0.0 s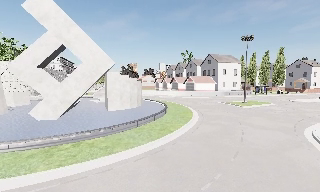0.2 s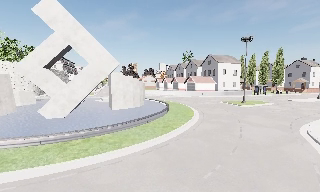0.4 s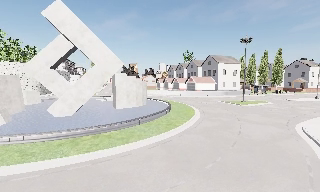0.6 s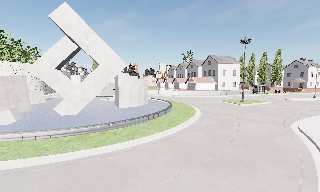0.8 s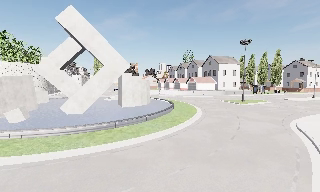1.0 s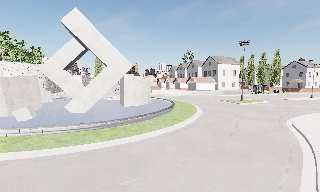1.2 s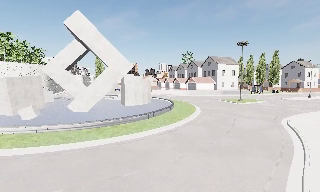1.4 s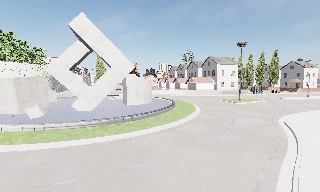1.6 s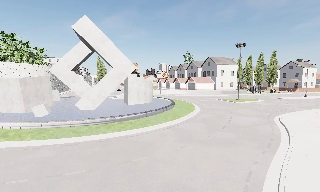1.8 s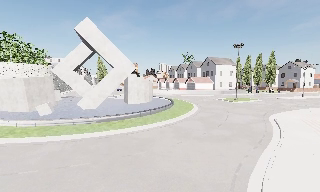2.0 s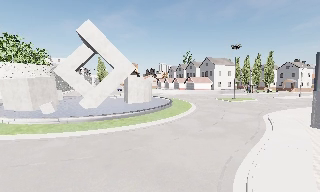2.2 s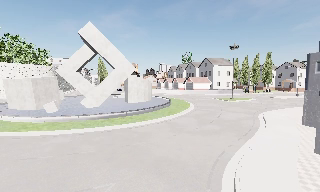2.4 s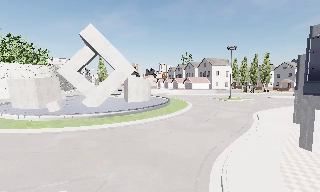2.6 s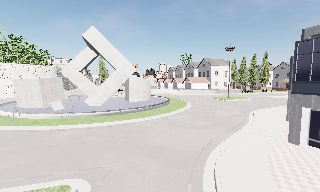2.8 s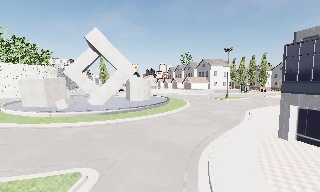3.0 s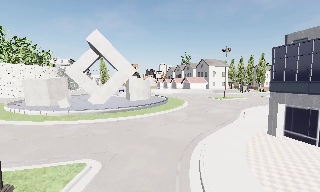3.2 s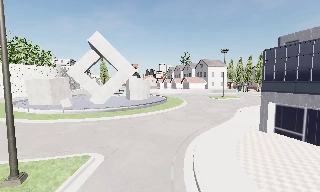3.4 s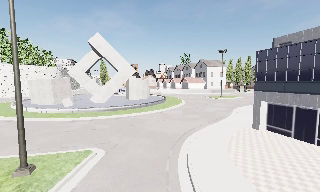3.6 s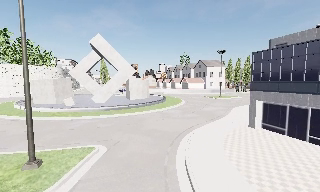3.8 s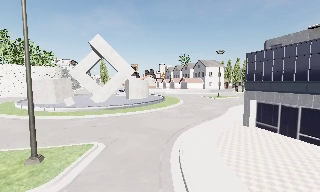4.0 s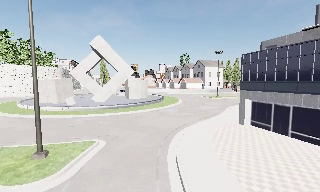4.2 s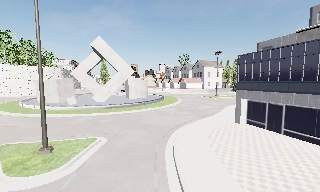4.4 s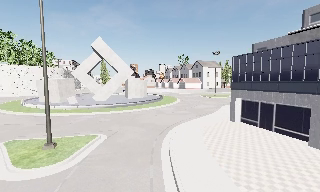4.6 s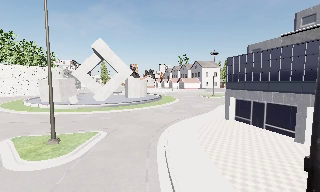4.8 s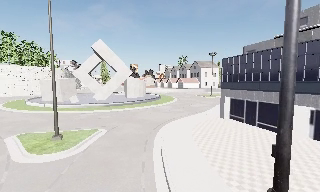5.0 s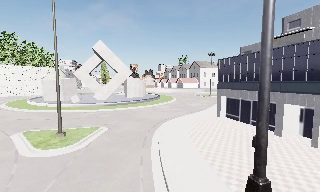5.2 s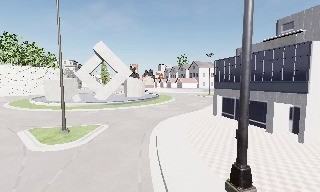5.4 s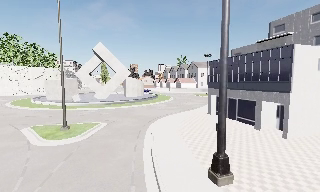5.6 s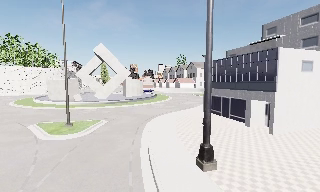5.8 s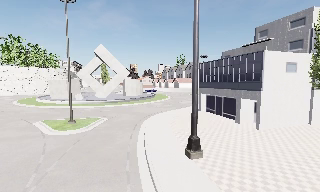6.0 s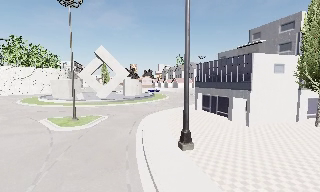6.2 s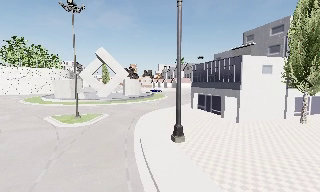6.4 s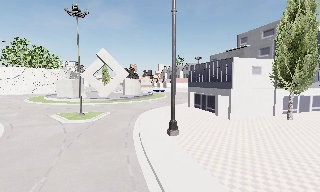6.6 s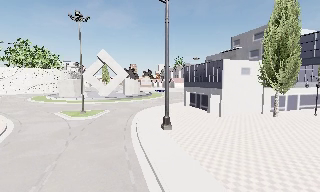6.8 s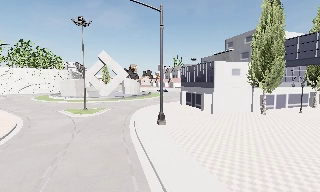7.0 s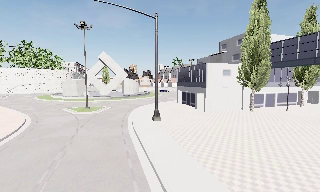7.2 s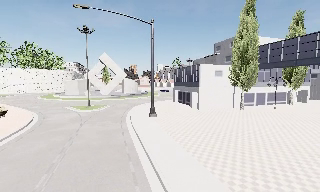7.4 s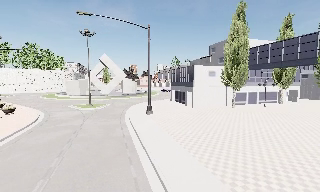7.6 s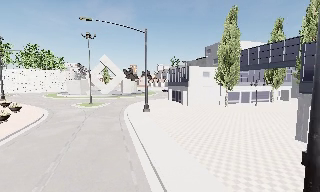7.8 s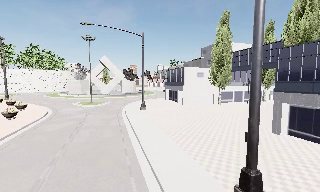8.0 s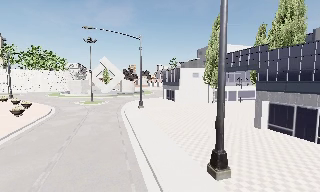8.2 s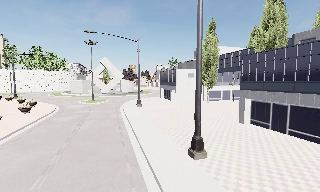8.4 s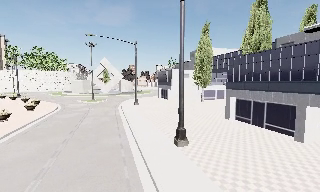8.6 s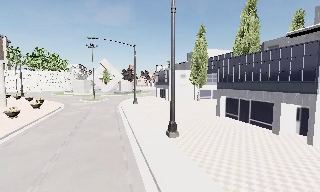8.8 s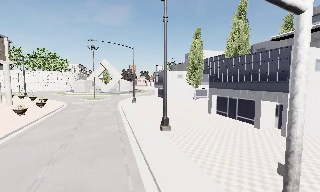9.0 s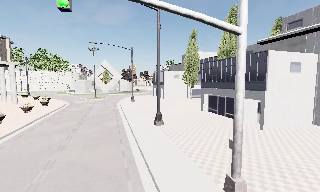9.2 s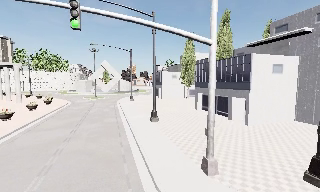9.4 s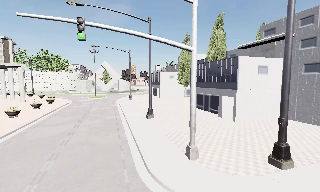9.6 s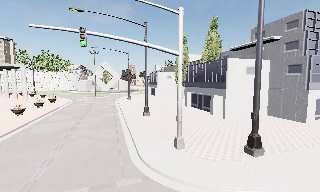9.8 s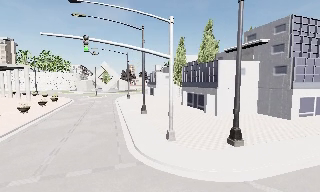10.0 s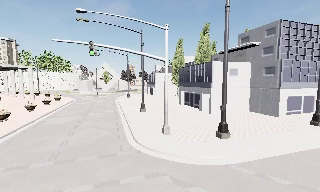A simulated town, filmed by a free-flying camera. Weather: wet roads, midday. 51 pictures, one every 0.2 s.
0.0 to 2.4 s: The camera travels backward, about 8 m, so what stands in front gets smaller.
2.4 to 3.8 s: The camera travels backward, about 5 m, so what stands in front gets smaller. It loses speed.
3.8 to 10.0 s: The camera travels backward, about 40 m, so what stands in front gets smaller. It gains speed.
The film runs backward here.
